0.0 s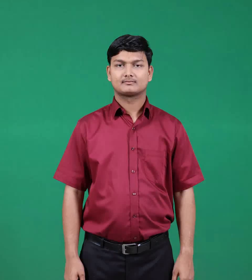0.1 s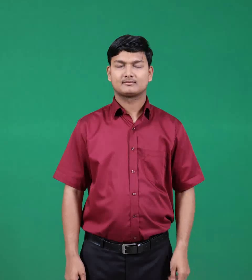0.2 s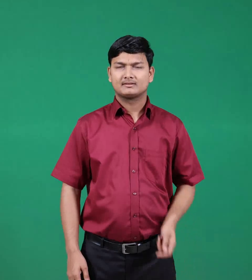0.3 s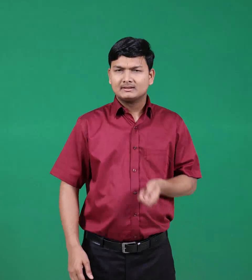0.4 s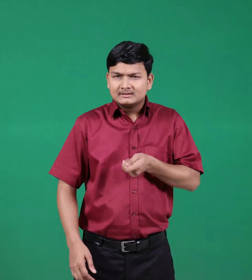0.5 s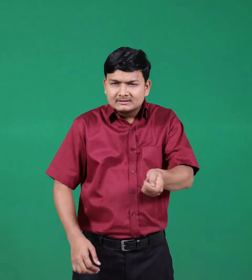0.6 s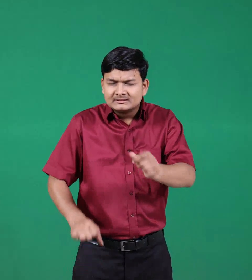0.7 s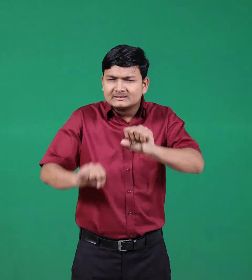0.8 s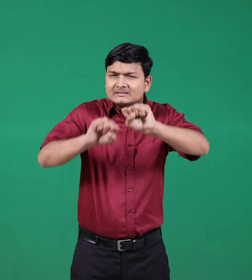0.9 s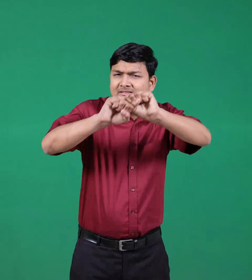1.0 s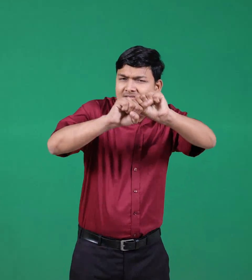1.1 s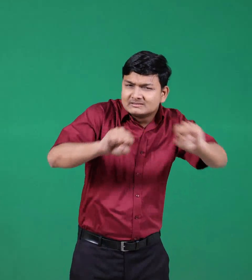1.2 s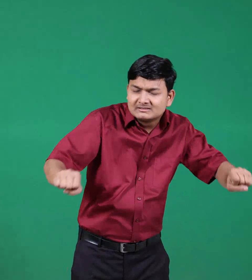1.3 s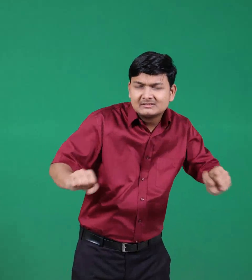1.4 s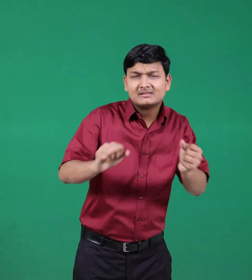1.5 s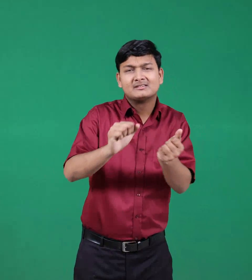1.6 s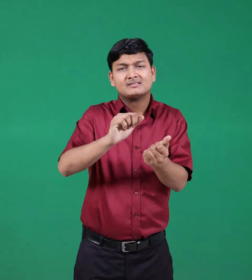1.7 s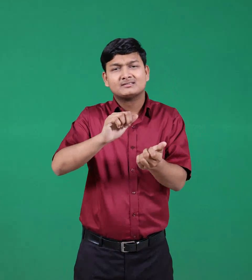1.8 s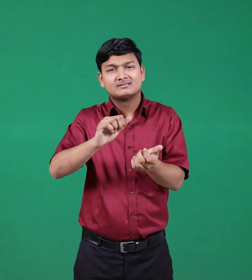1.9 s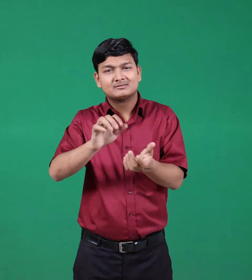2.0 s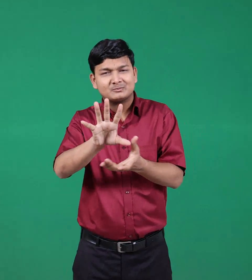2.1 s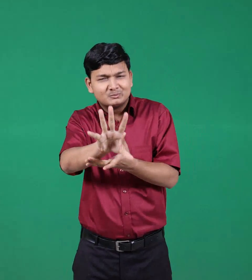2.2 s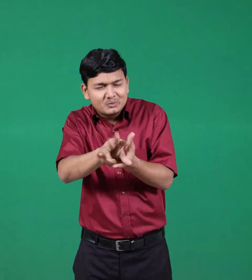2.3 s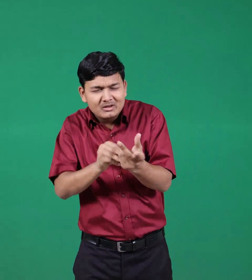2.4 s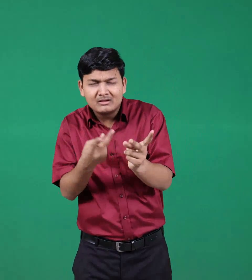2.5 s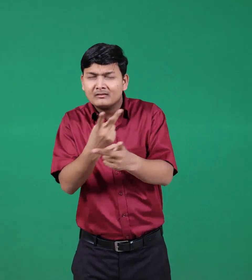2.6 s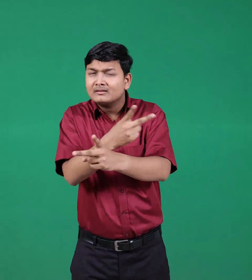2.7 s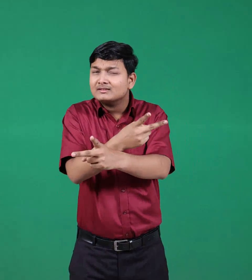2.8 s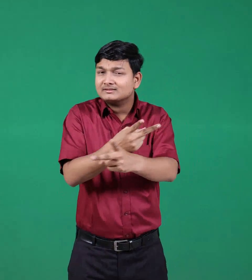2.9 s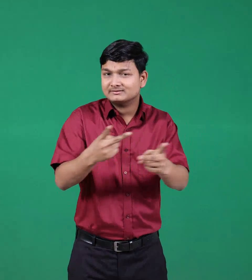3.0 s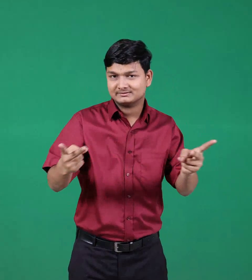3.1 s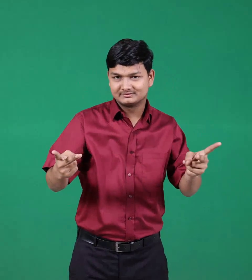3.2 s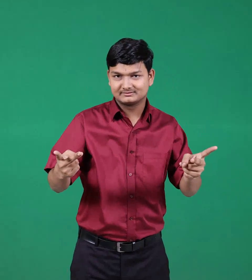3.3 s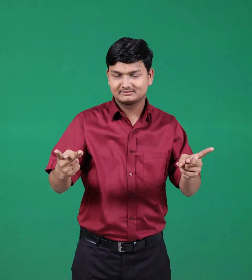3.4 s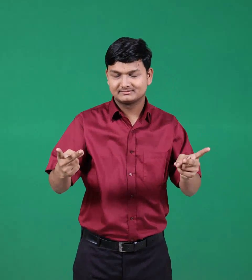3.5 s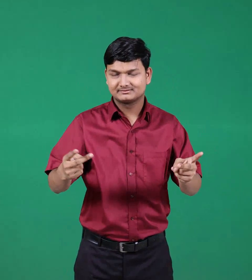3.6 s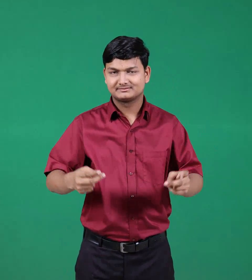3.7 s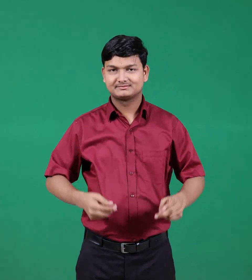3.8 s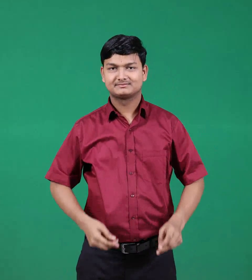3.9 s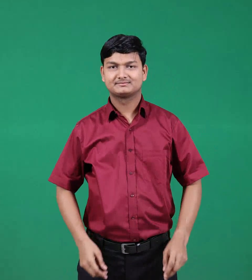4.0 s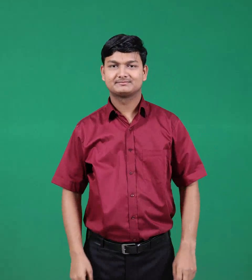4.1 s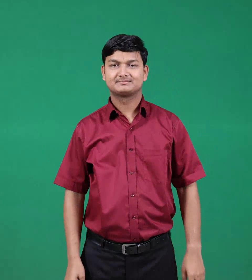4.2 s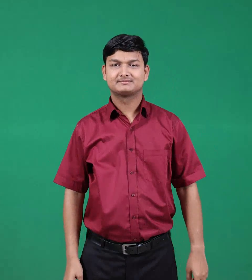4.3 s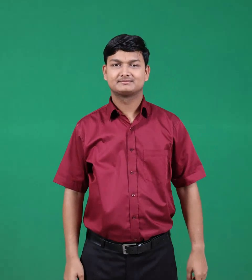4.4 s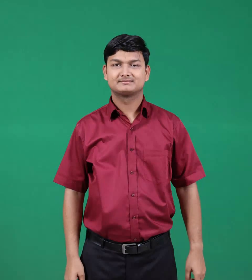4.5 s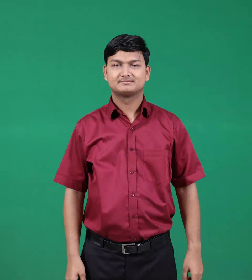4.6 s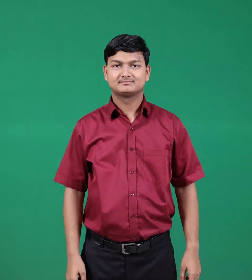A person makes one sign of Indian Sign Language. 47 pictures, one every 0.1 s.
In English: murder
